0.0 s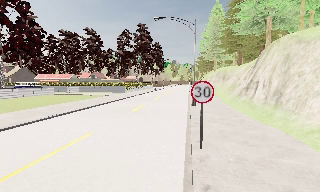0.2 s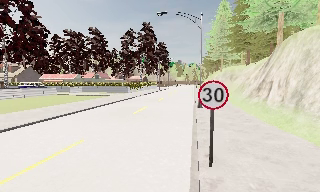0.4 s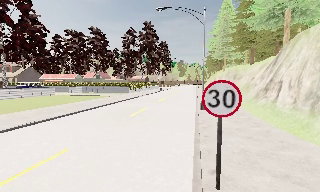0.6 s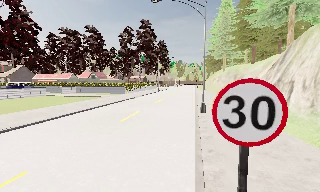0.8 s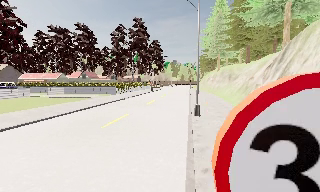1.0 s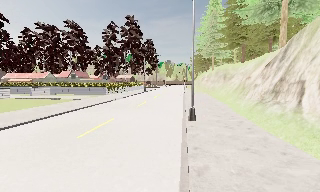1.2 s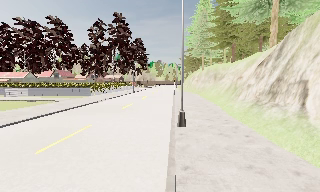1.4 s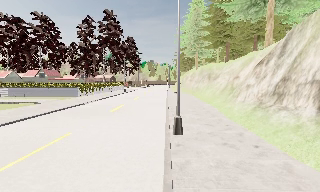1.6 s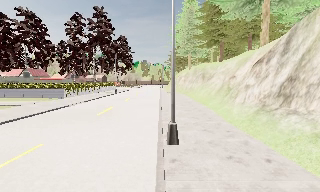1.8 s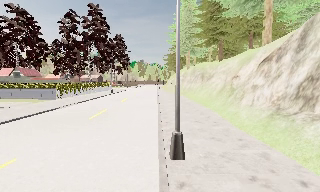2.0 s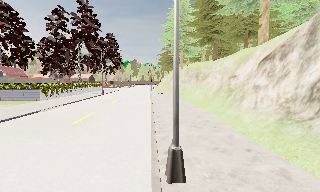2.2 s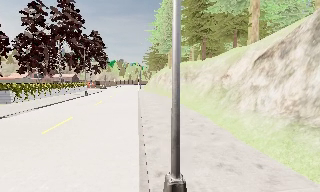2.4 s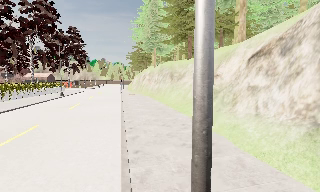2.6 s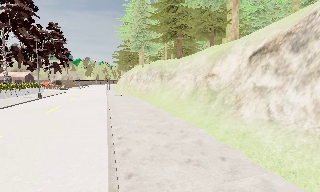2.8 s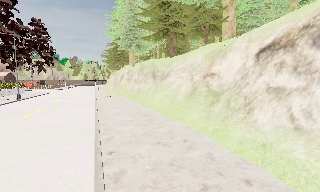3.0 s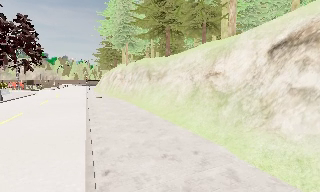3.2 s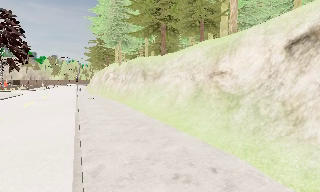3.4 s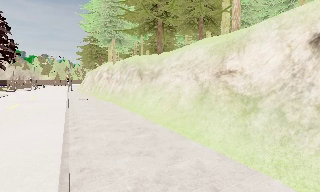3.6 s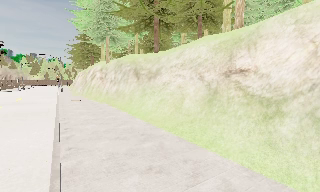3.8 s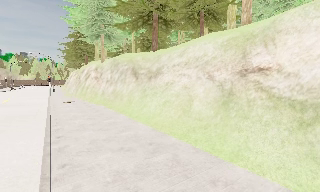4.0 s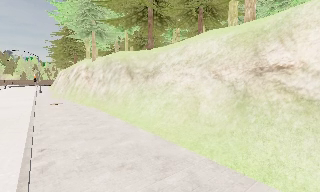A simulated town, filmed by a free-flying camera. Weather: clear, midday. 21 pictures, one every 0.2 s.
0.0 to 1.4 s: The camera travels forward, about 8 m, so what stands in front looms larger.
1.4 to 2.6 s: The camera pans to its right, which is clockwise from overhead, by about 20 degrees. It travels forward, about 7 m, so what stands in front looms larger.
2.6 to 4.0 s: The camera pans to its right, which is clockwise from overhead, by about 20 degrees. It travels forward and to its left, about 7 m, so what stands in front looms larger.
The film runs forward here.
